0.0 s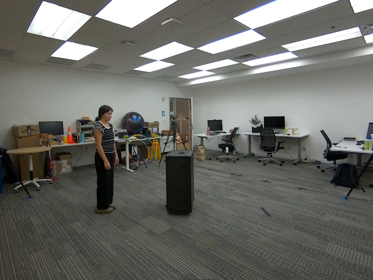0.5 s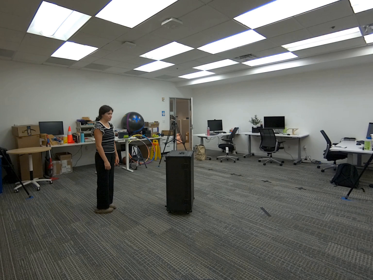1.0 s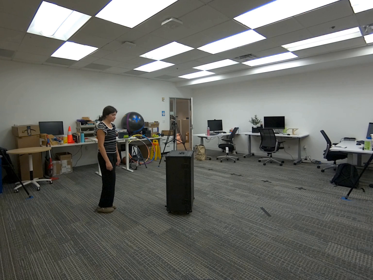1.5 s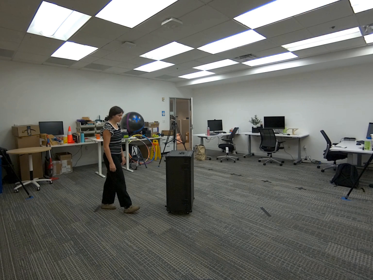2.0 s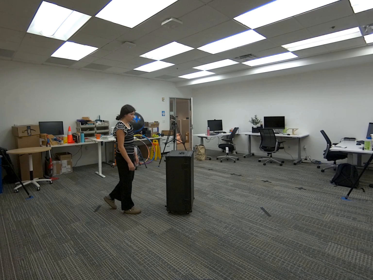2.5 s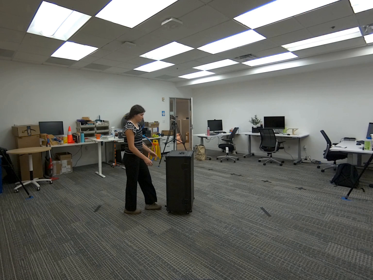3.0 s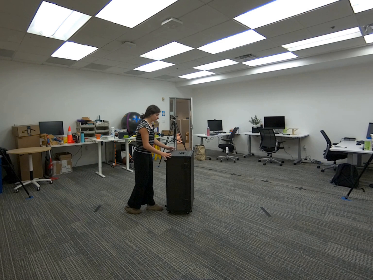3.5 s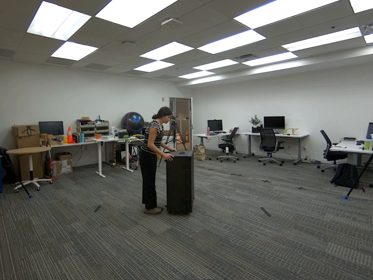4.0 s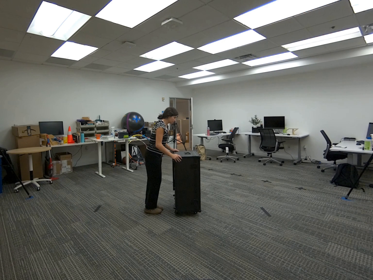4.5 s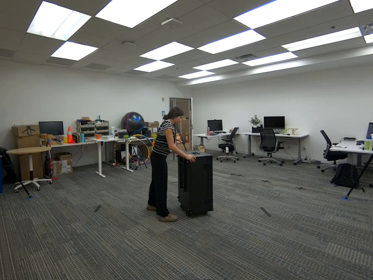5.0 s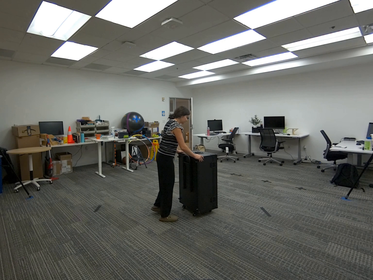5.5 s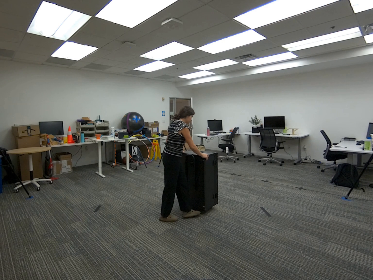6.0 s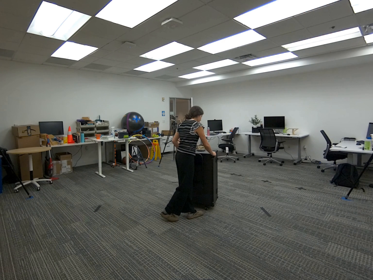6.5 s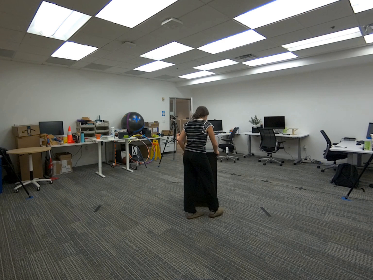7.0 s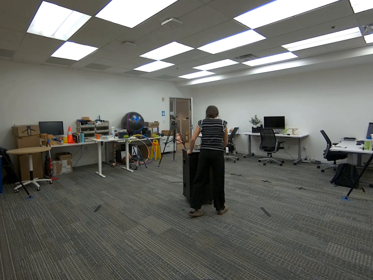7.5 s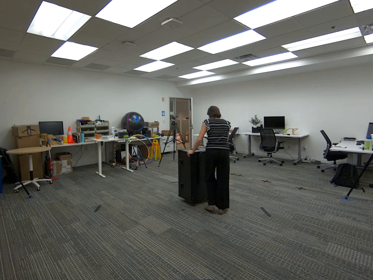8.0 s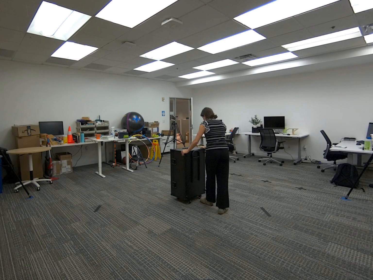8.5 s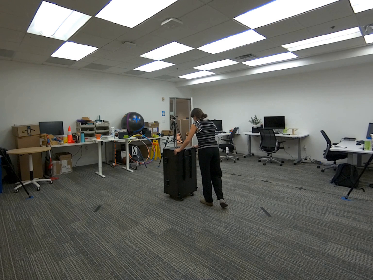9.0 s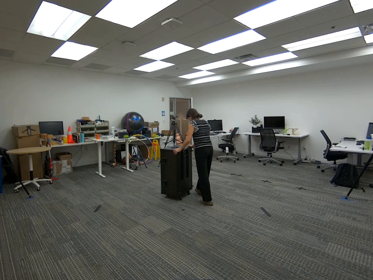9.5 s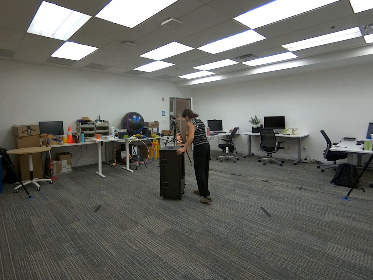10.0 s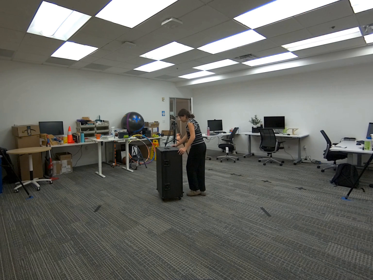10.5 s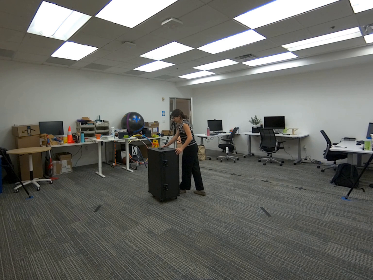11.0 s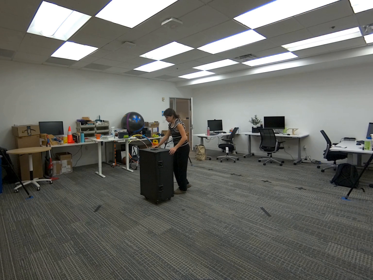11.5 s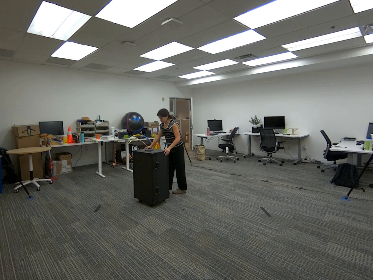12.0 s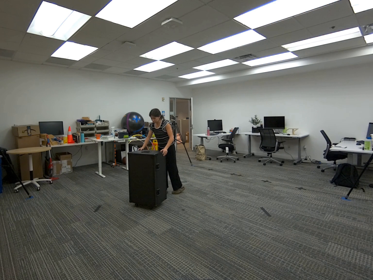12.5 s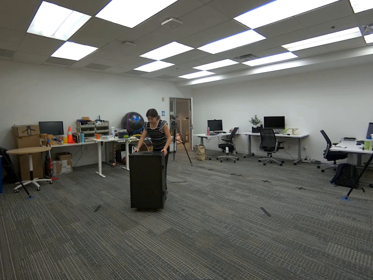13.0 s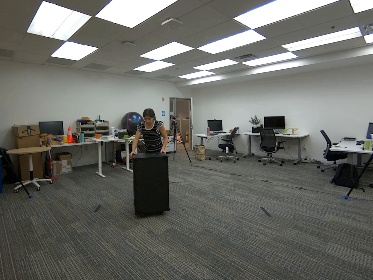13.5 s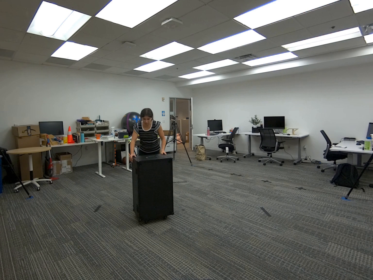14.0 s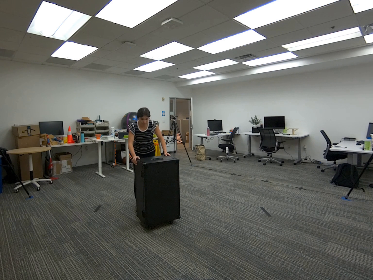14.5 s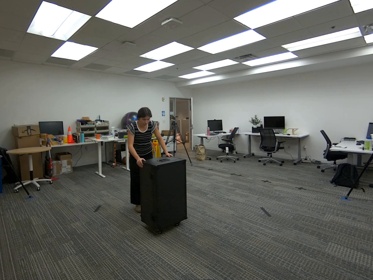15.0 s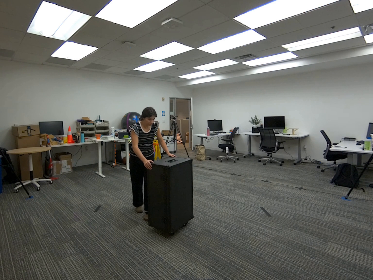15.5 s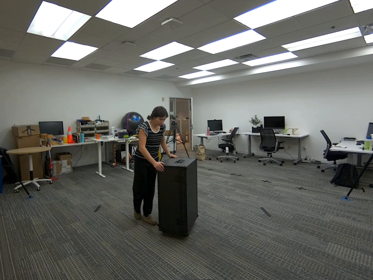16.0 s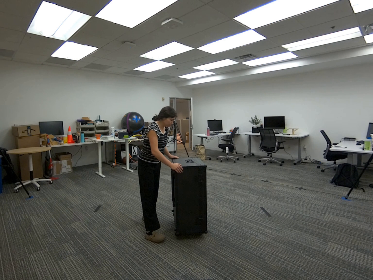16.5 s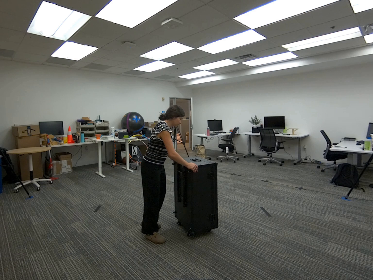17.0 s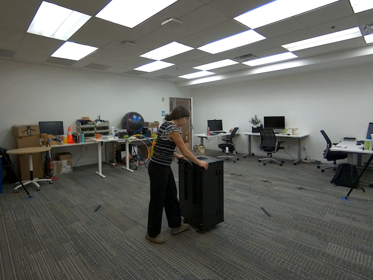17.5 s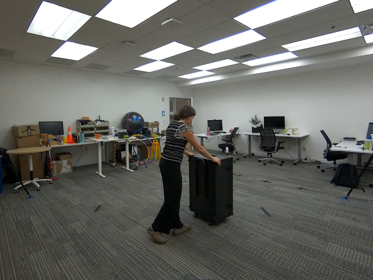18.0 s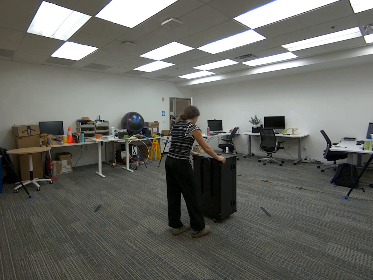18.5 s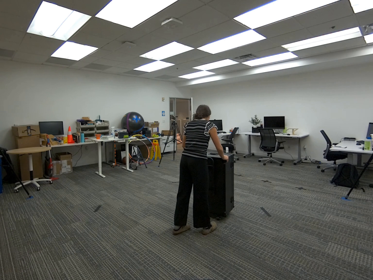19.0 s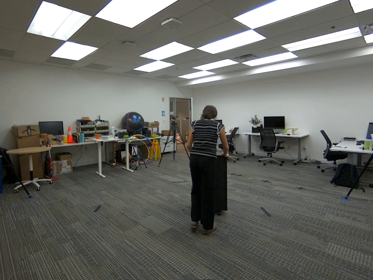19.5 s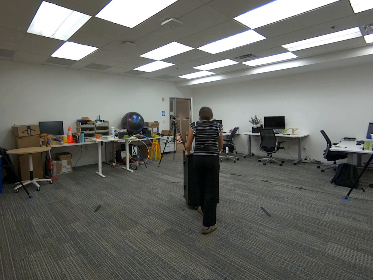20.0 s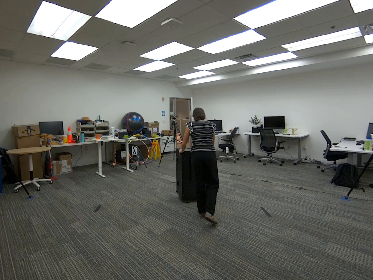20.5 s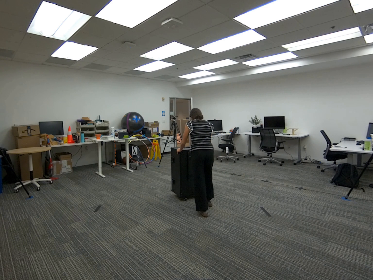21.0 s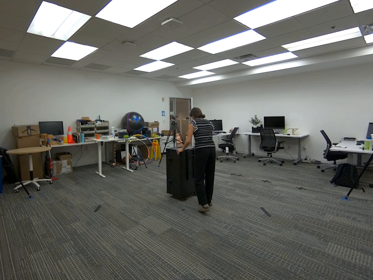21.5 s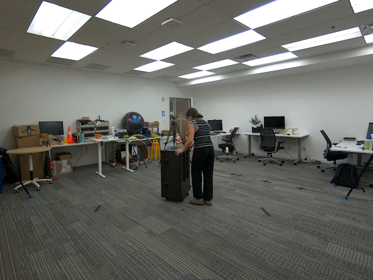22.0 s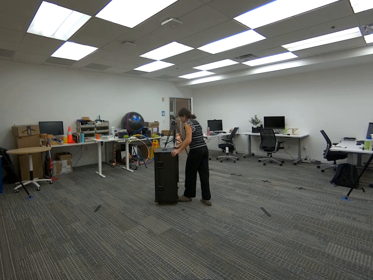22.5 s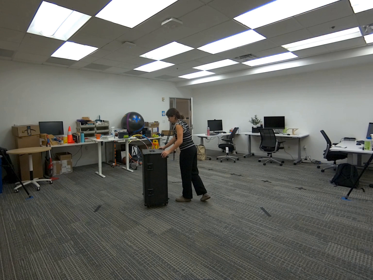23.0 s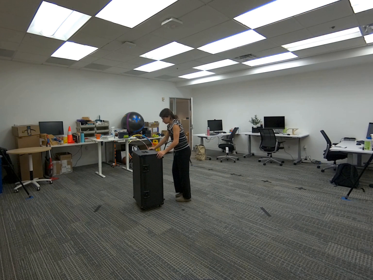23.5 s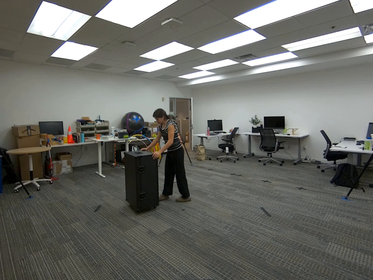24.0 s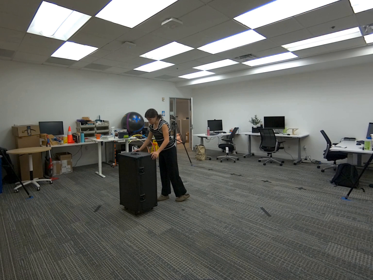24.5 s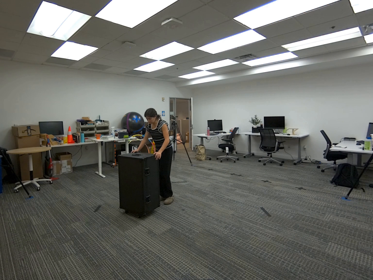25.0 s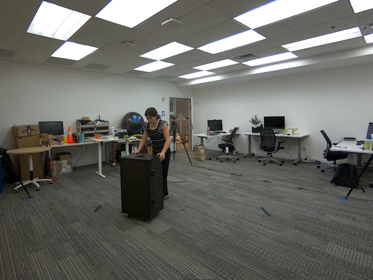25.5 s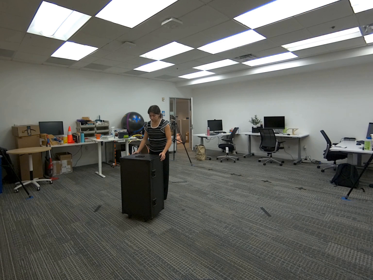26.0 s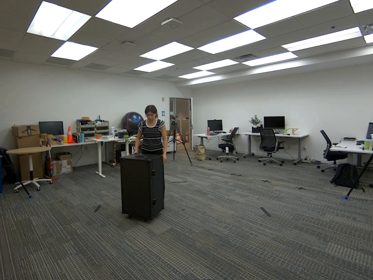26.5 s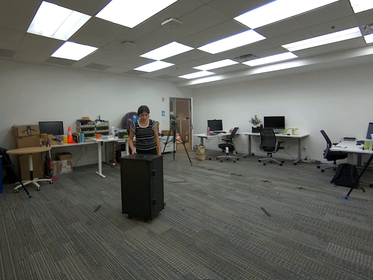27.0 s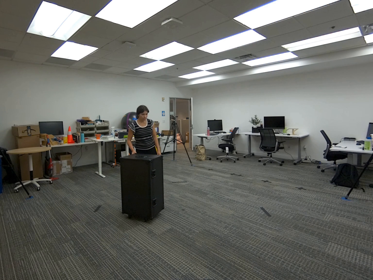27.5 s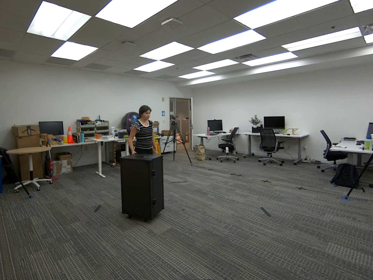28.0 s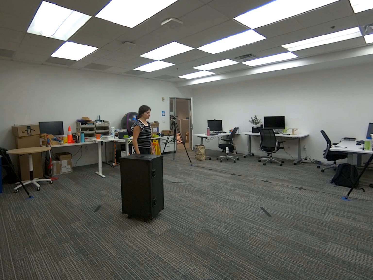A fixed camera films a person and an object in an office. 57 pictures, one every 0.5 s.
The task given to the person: Walk over to the G1 box and push the G1 box away from you around the bounding area.
